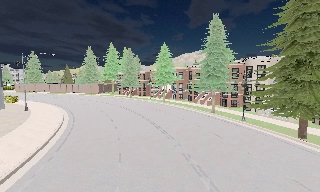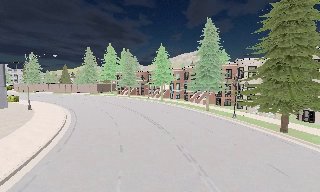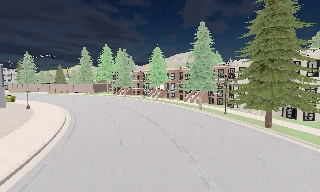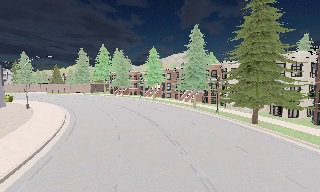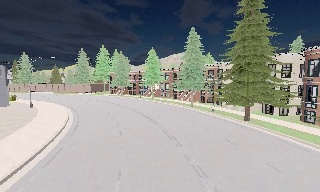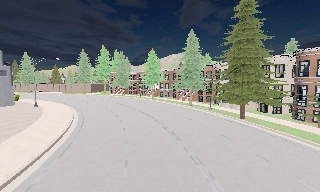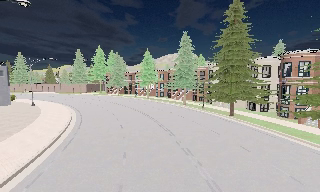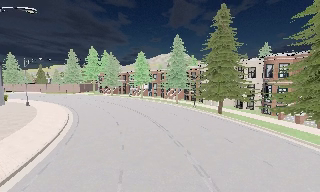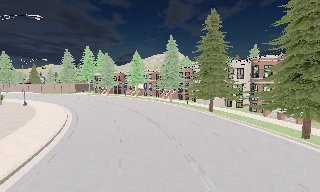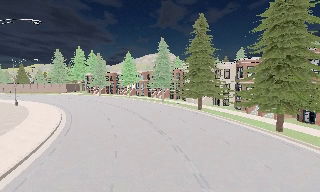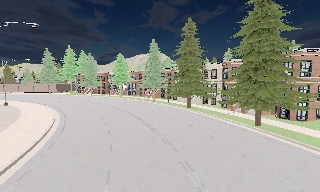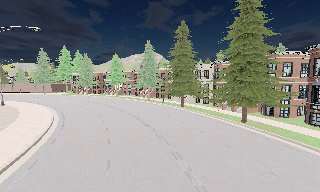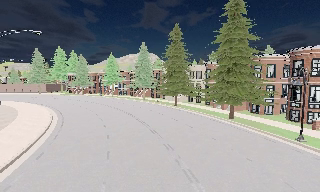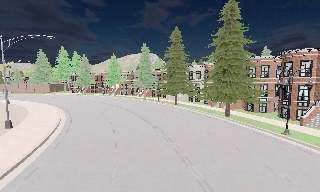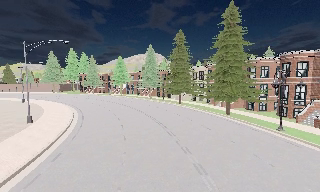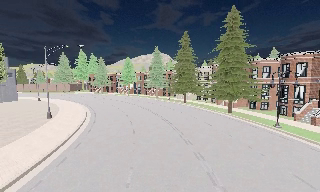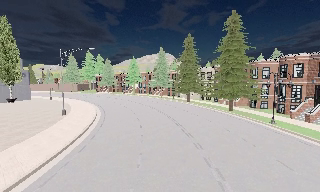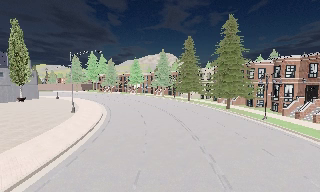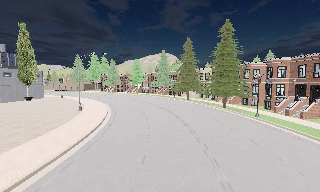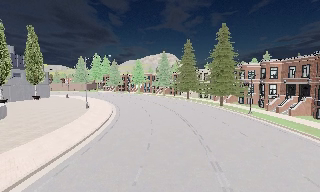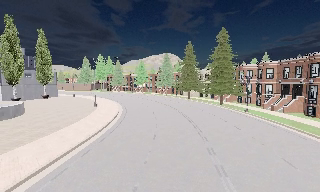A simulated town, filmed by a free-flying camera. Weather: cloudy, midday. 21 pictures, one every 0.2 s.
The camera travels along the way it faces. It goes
backward.
0.0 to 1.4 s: The camera travels backward, about 7 m, so what stands in front gets smaller.
1.4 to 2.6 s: The camera pans to its right, which is clockwise from overhead, by about 10 degrees. It travels backward, about 7 m, so what stands in front gets smaller.
2.6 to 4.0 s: The camera travels backward, about 10 m, so what stands in front gets smaller.
The film runs forward here.
